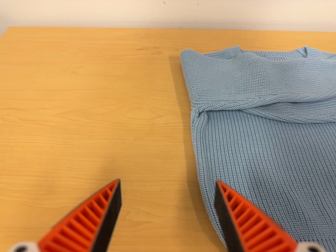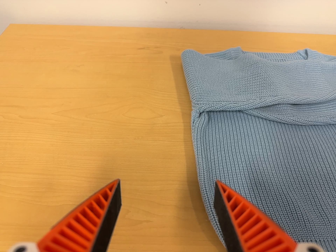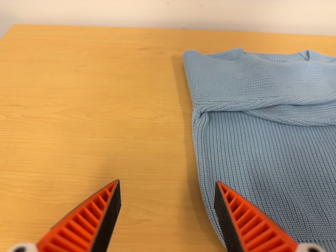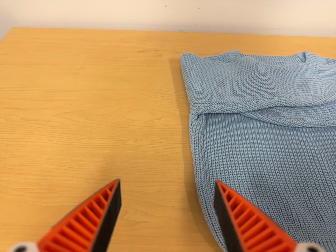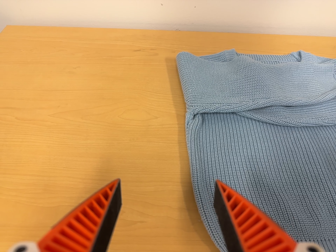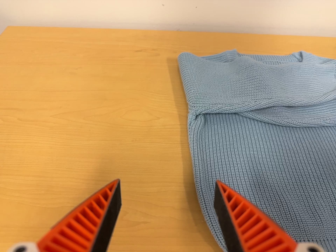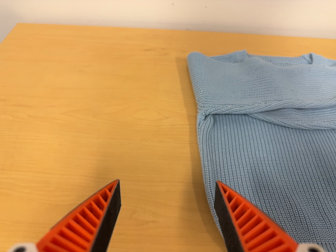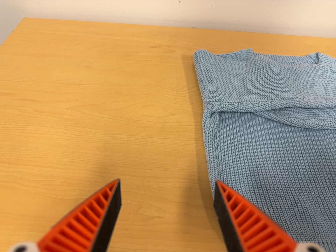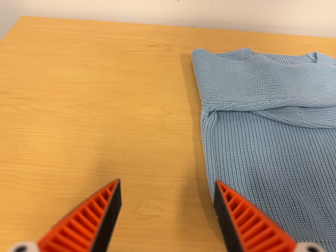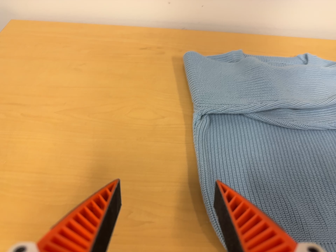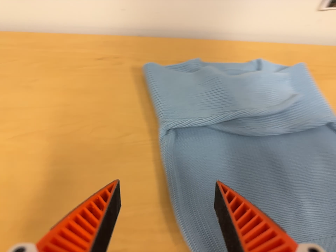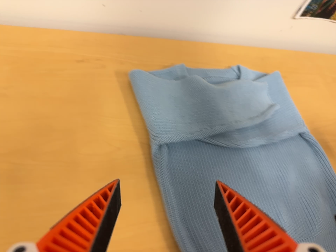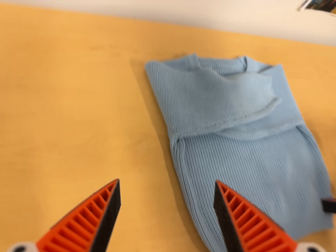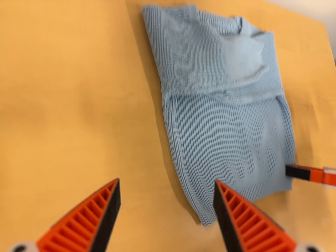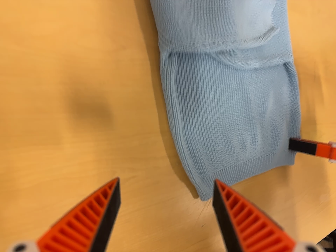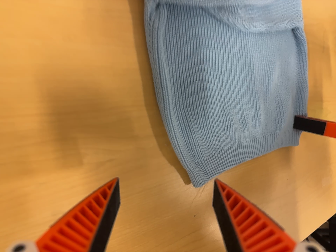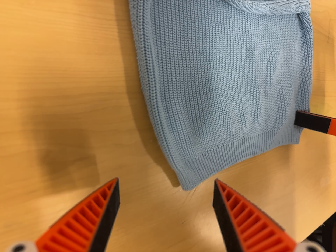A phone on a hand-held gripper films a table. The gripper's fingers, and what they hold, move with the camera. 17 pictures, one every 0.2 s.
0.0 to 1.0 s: The camera keeps its place and its aim.
1.0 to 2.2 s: The camera pans to its right by about 20 degrees. It travels toward the top of its view and to its left, about 14 cm.
2.2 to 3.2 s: The camera pans to its right by about 20 degrees. It travels forward and to its left, about 20 cm. Its aim tips toward the bottom of its view by about 30 degrees, and the scene shifts upward. It rolls about its line of sight by about 10 degrees, and the scene rotates clockwise.
The film runs forward here.
